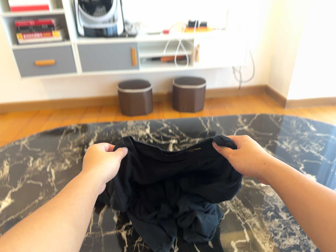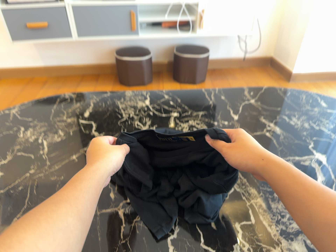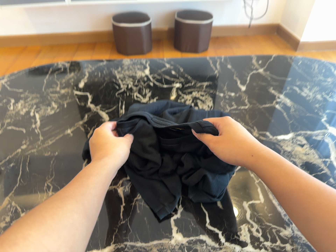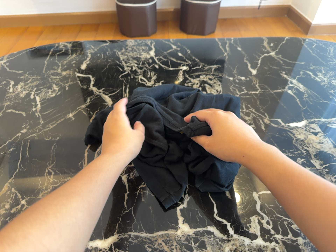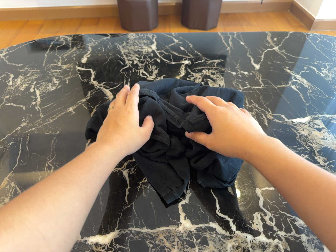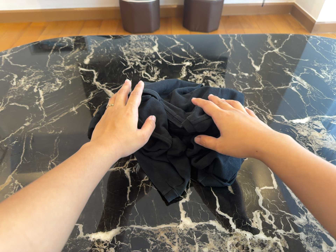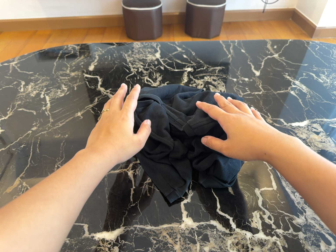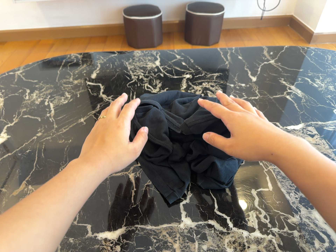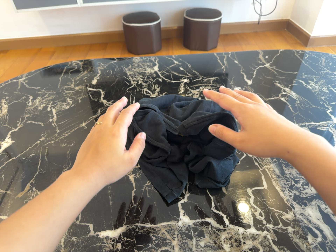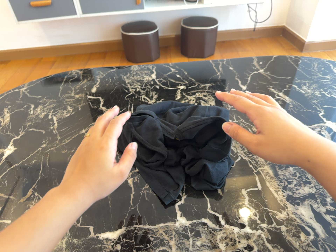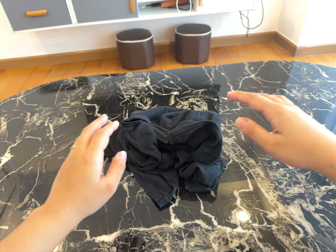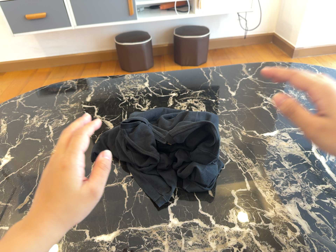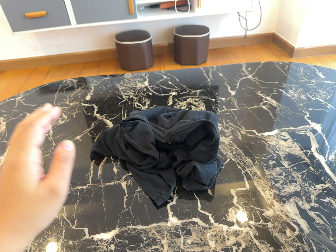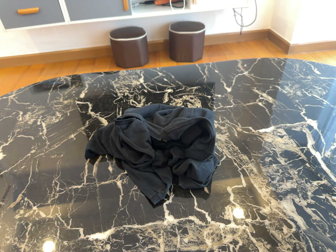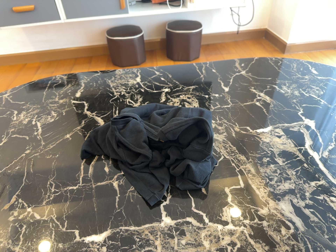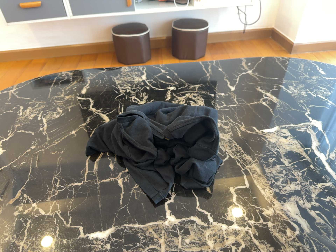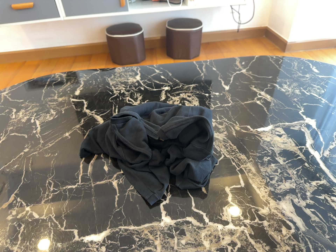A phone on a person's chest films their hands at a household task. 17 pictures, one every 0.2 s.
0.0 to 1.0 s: The camera travels forward, about 12 cm, so what stands in front looms larger. Its aim tips toward the bottom of its view by about 15 degrees, and the scene shifts upward.
1.0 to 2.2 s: The camera travels backward, about 10 cm, so what stands in front gets smaller.
2.2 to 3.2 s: The camera shifts only a little, or ends up much as it began.
The film runs backward here.
